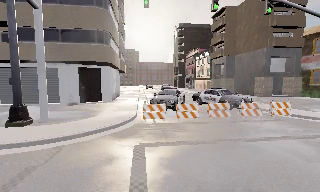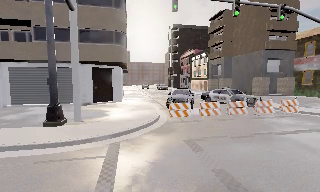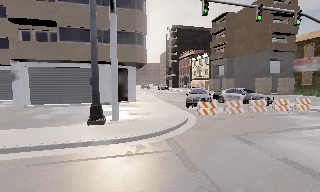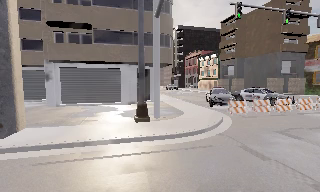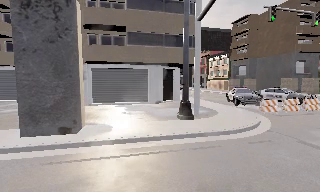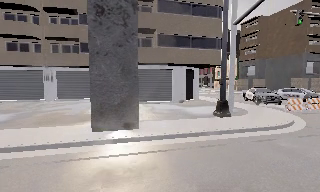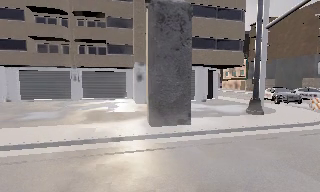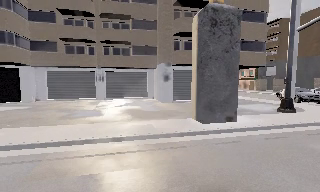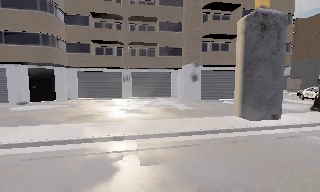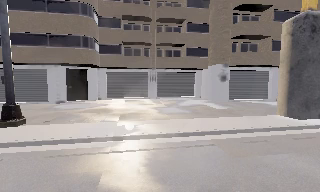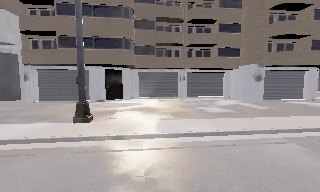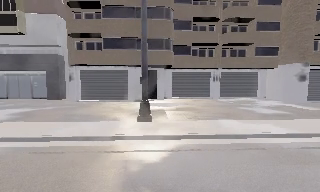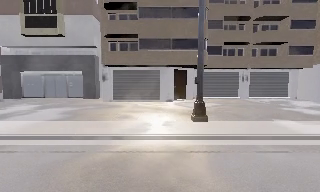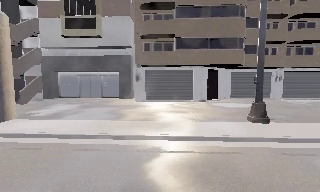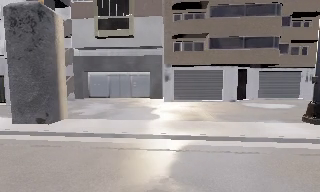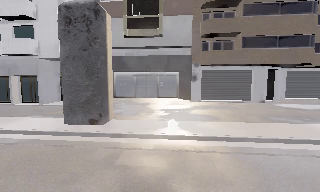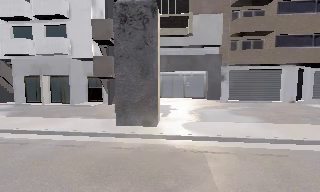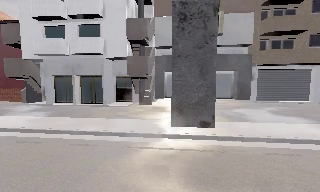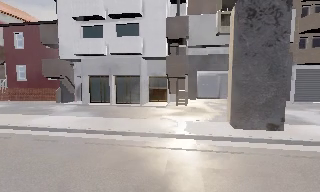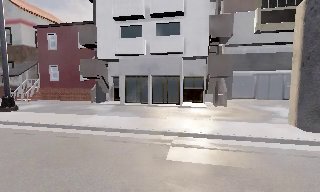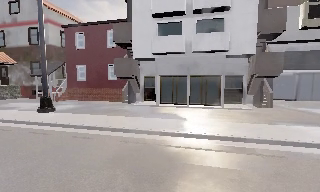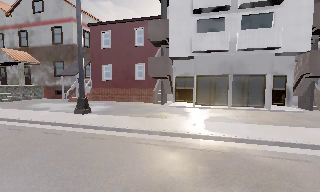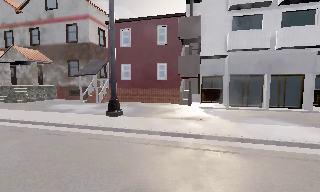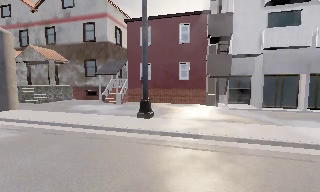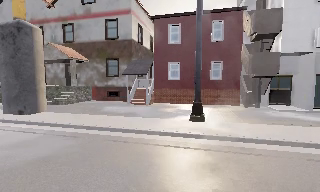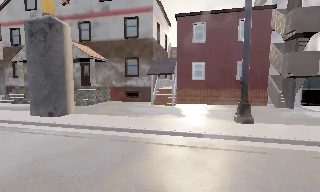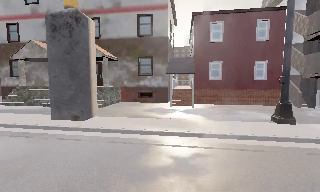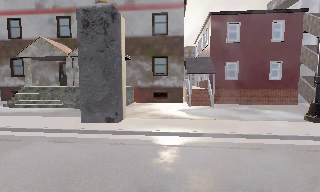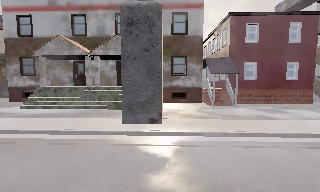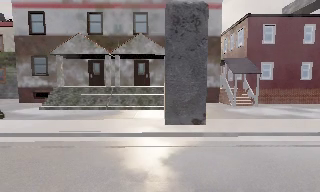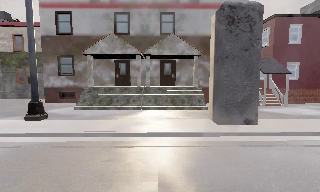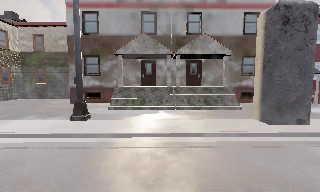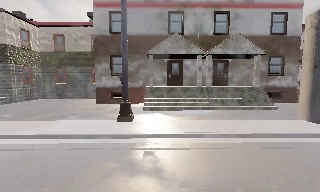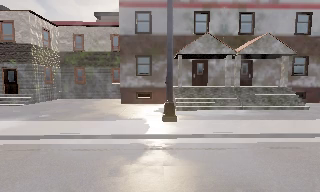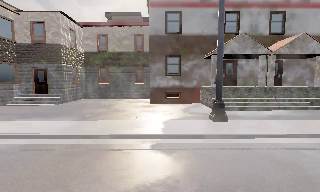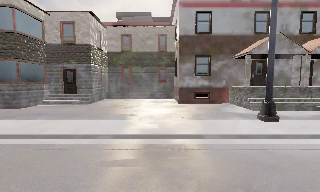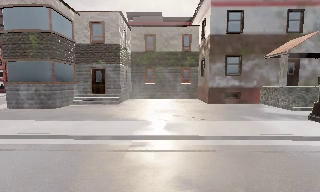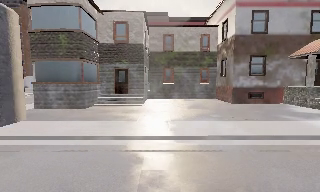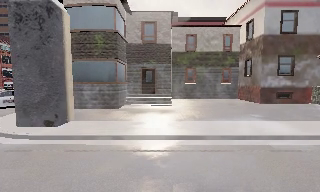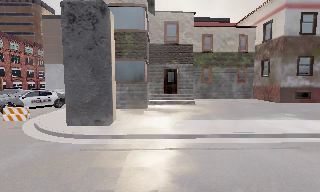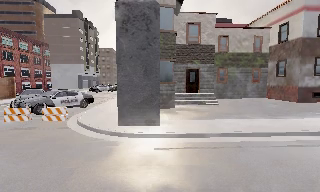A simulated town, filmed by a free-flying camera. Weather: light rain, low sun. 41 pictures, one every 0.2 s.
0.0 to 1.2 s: The camera travels to its left, about 13 m, so close, fixed things drift to the right.
1.2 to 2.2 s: The camera pans to its left, which is counterclockwise from overhead, by about 10 degrees. It travels to its left, about 12 m, so close, fixed things drift to the right.
2.2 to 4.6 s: The camera pans to its left, which is counterclockwise from overhead, by about 20 degrees. It travels to its left, about 30 m, so close, fixed things drift to the right.
4.6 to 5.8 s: The camera pans to its right, which is clockwise from overhead, by about 15 degrees. It travels to its left, about 14 m, so close, fixed things drift to the right.
5.8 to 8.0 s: The camera travels to its left, about 25 m, so close, fixed things drift to the right.
The film runs forward here.
